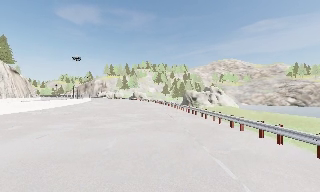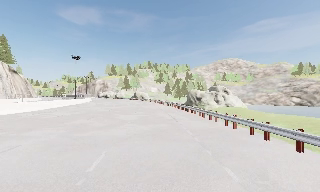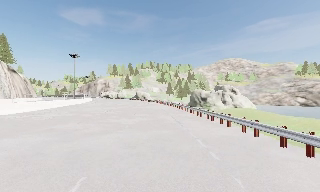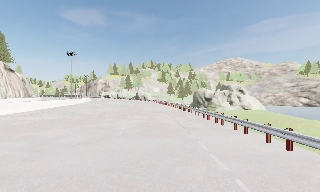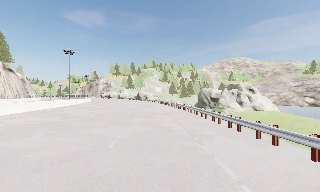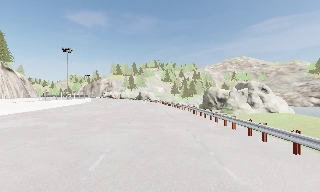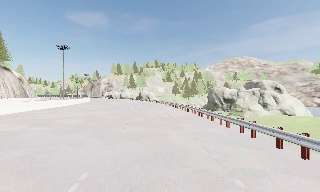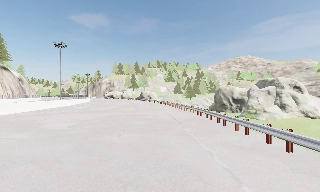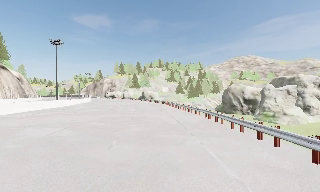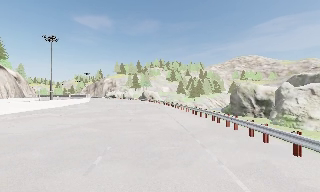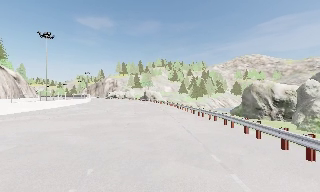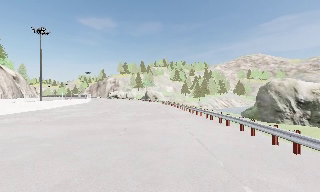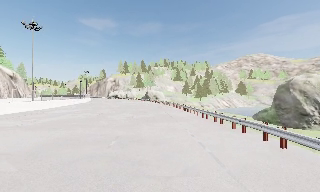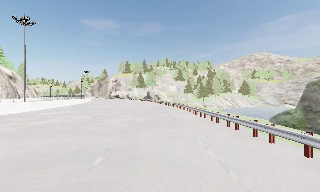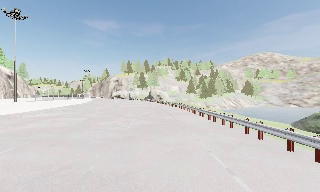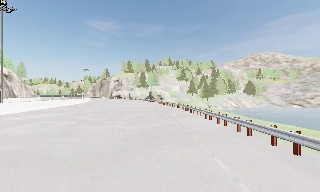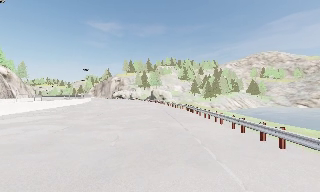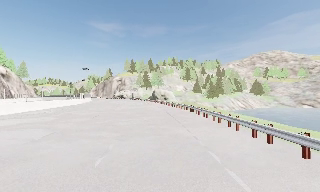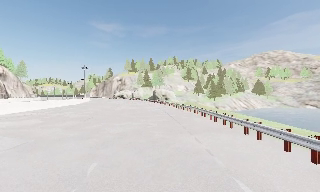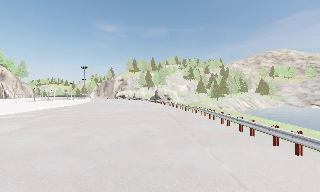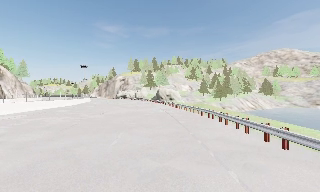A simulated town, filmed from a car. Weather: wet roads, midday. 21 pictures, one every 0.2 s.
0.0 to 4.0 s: The camera swings to its left by about 10 degrees, and the scene slides to the right. It travels forward, about 35 m, so what stands in front looms larger.
The film runs forward here.
